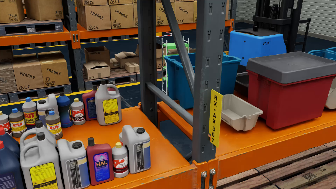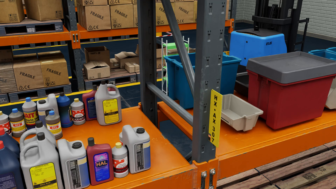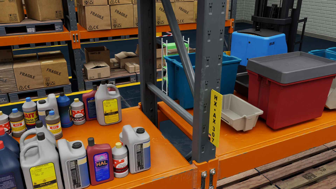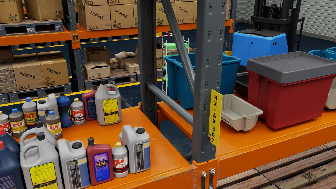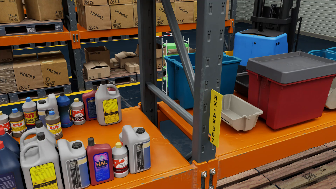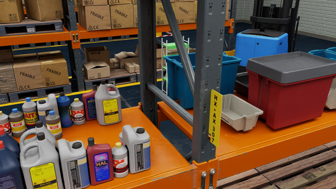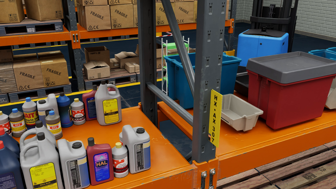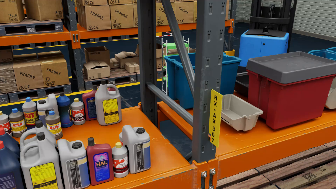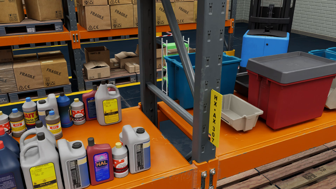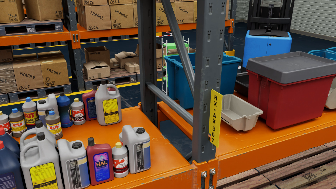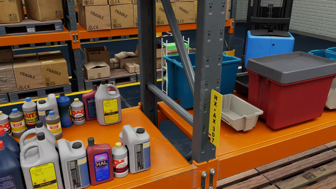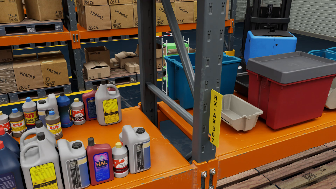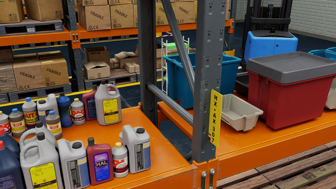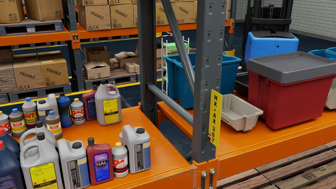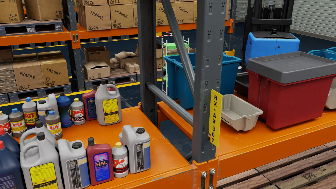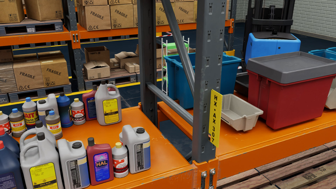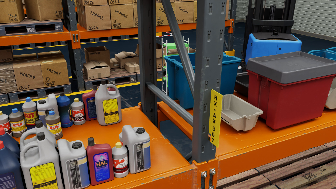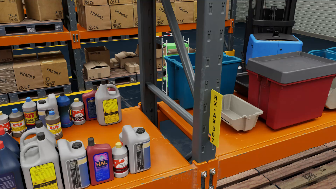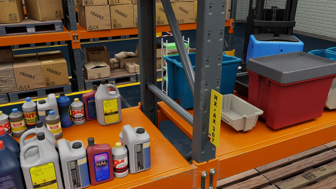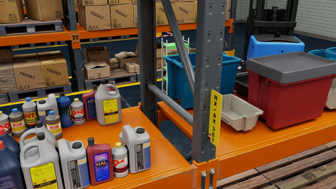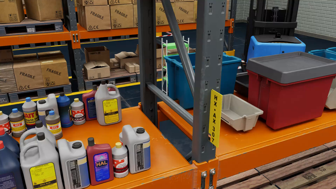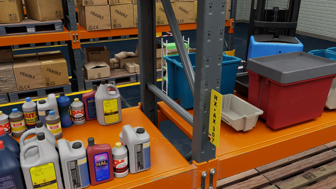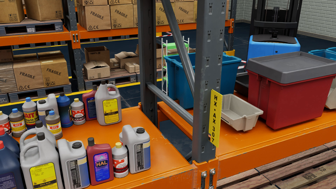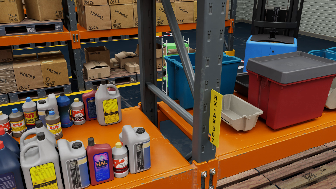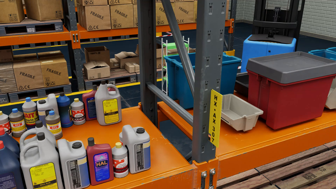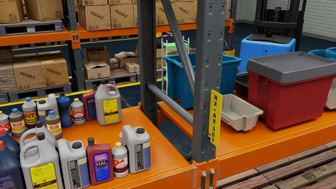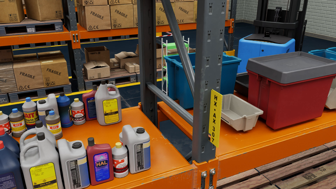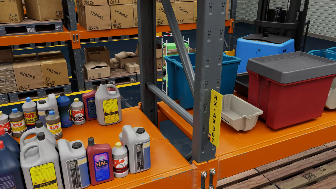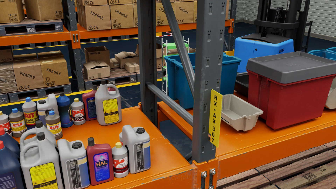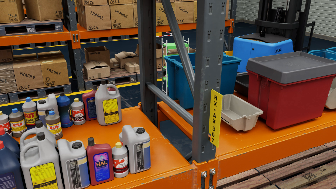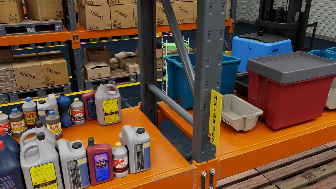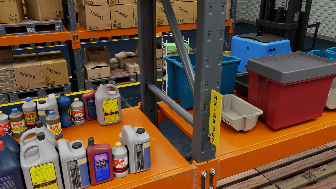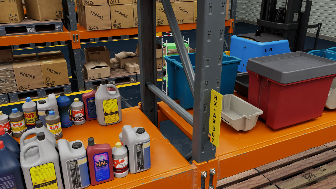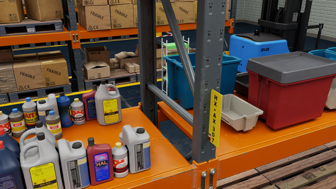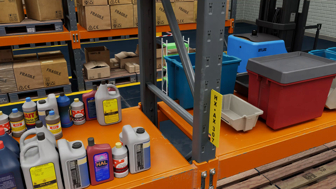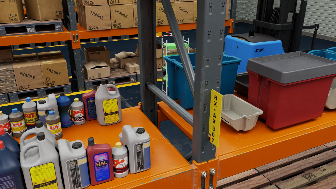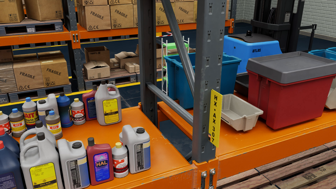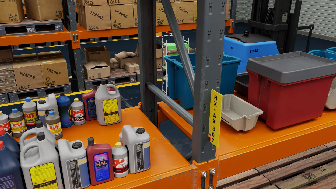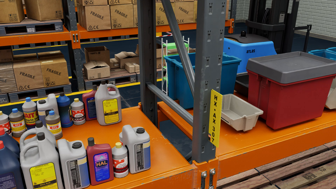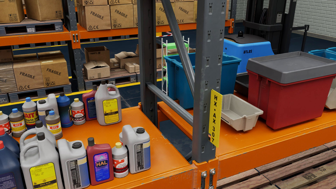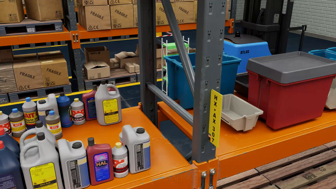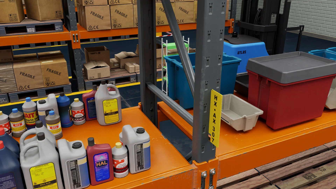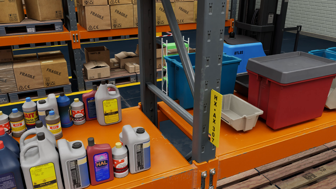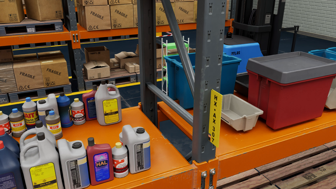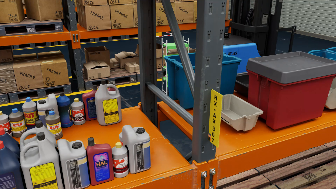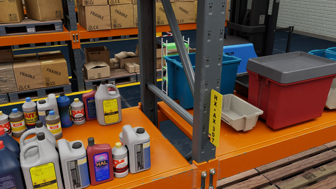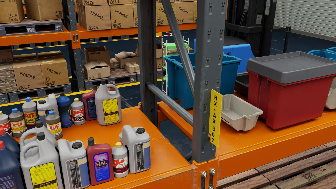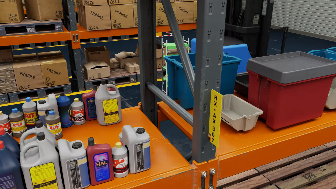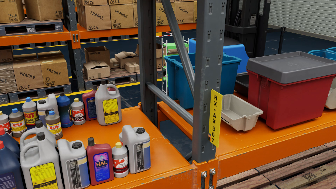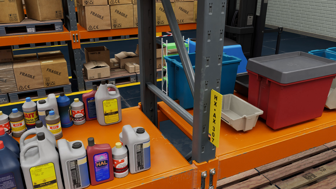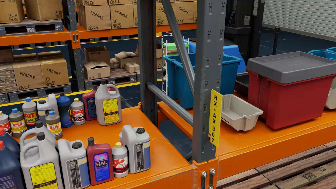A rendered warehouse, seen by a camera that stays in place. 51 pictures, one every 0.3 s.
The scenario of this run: A forklift runs into an object in its way.
